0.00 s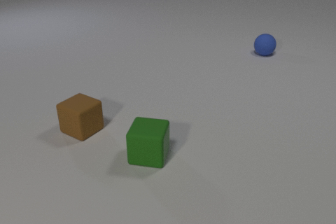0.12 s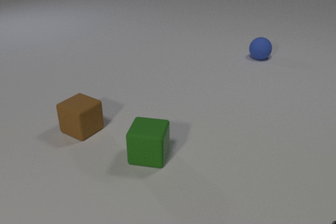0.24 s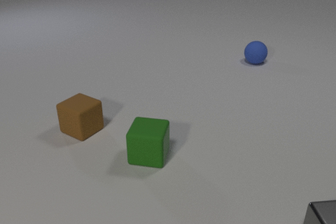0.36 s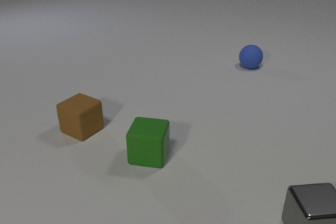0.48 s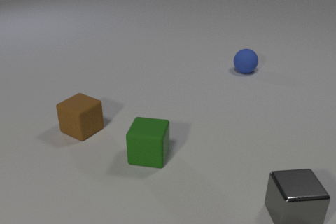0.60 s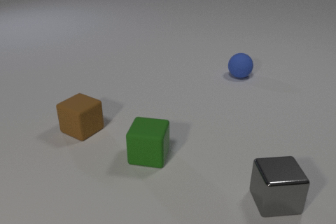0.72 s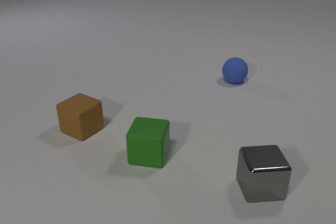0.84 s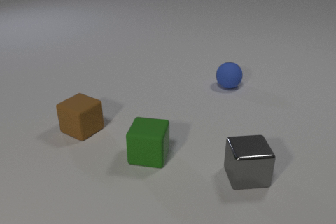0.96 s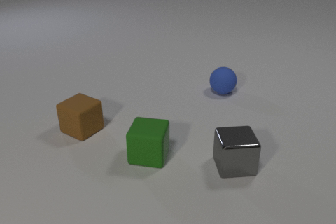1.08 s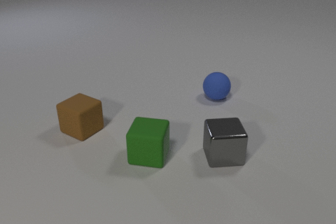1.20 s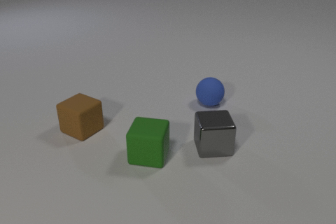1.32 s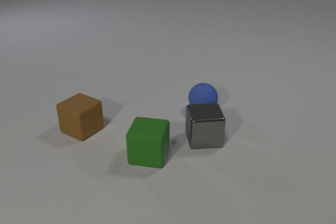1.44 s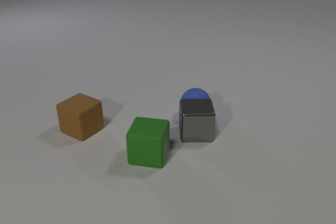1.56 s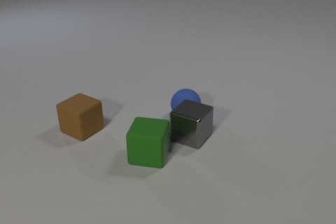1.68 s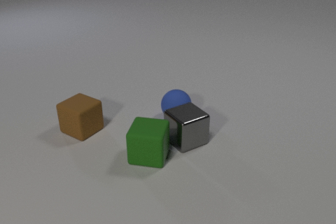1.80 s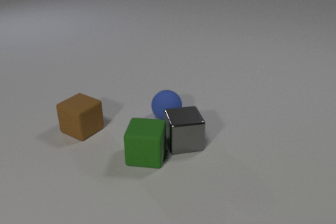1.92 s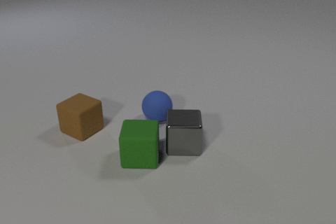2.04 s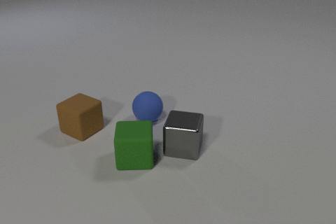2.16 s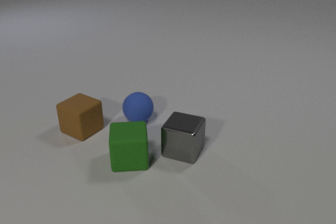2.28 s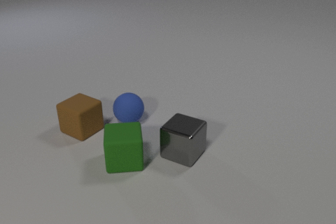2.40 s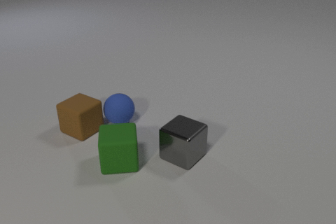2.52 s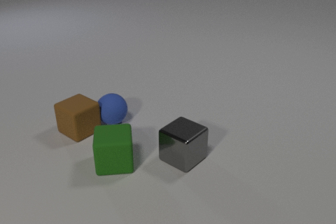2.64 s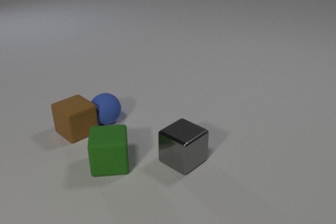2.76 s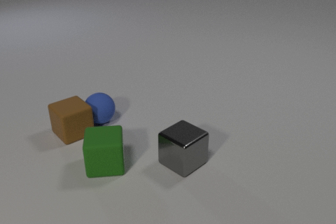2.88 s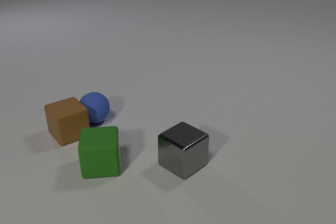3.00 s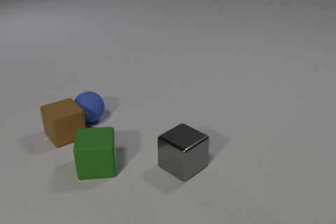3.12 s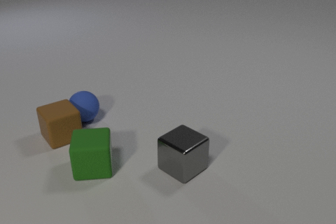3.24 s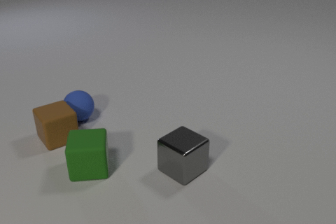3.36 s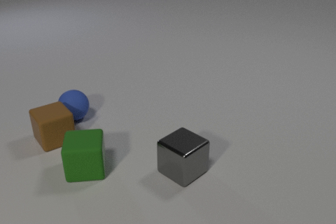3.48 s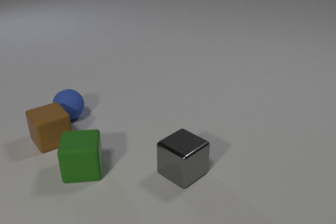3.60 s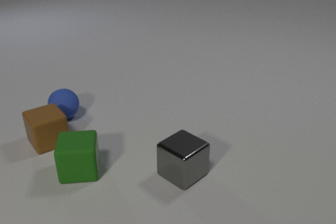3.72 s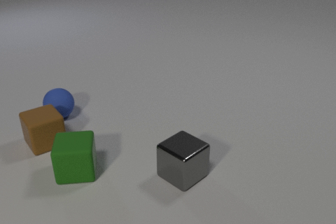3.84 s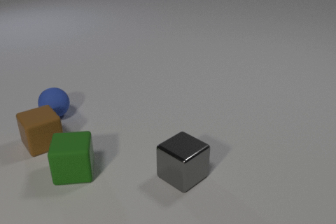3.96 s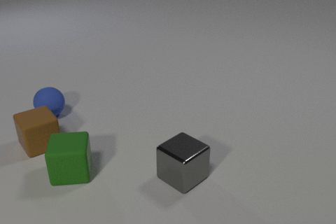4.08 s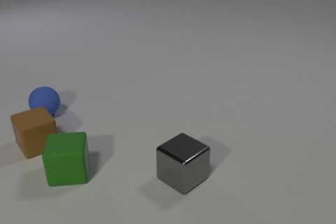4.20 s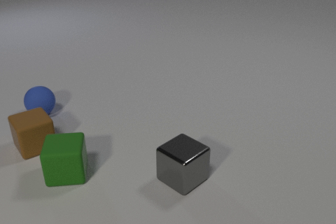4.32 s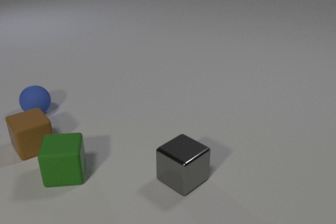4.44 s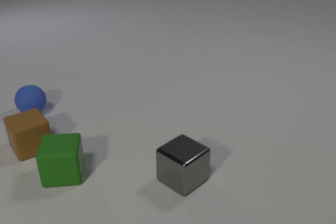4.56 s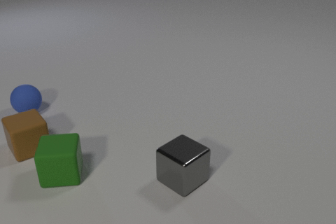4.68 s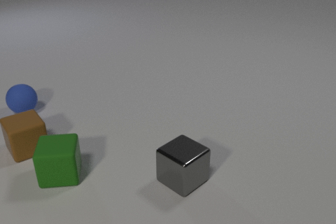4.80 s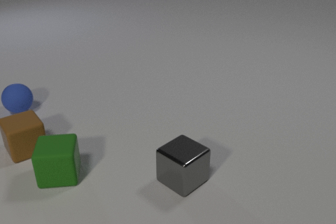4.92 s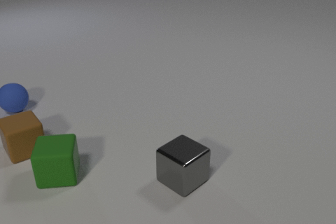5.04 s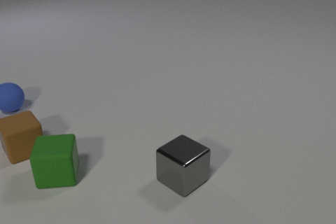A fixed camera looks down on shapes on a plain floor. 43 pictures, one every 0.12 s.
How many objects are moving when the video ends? 3.
Are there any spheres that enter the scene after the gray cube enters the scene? no.
What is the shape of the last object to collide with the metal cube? cube.
0.00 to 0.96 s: The gray metal cube comes in at the bottom edge, slides to the left and away from the camera. The blue rubber sphere rolls toward the camera.
0.96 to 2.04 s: The gray metal cube slides to the left and away from the camera, spins so that its near face slides to the left, clockwise seen from above. The blue rubber sphere rolls to the left and toward the camera. The green rubber cube slides to the left. The gray metal cube and the blue rubber sphere collide. The gray metal cube and the green rubber cube collide.
2.04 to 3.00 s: The gray metal cube slides toward the camera, spins clockwise seen from above by about 30 degrees, its near face sliding to the left. The blue rubber sphere rolls to the left. The green rubber cube slides to the left. The brown rubber cube slides to the left and toward the camera, spins so that its near face slides to the left, clockwise seen from above. The blue rubber sphere and the brown rubber cube collide.
3.00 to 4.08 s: The gray metal cube slides toward the camera. The blue rubber sphere rolls to the left and away from the camera. The green rubber cube slides to the left. The brown rubber cube slides to the left.
4.08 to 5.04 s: The blue rubber sphere rolls to the left and away from the camera. The green rubber cube slides to the left. The brown rubber cube slides to the left.
